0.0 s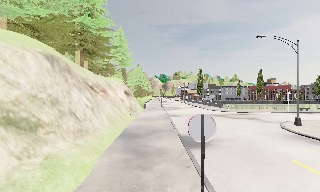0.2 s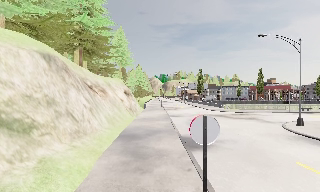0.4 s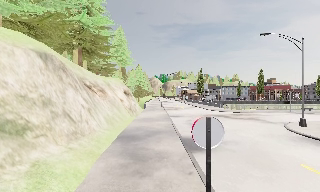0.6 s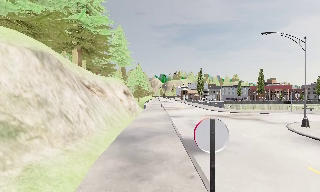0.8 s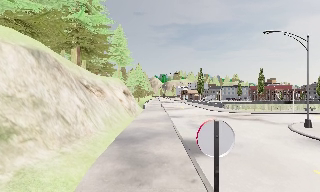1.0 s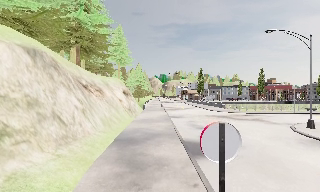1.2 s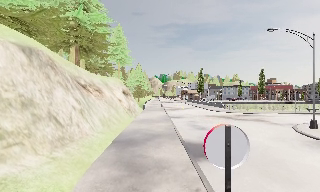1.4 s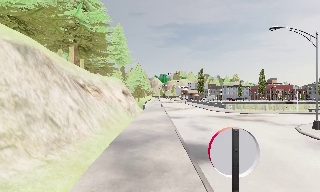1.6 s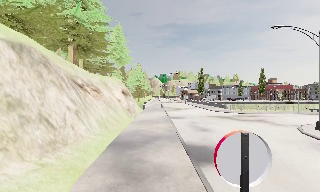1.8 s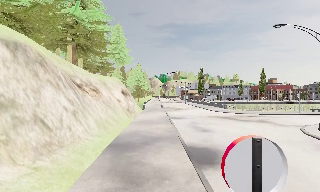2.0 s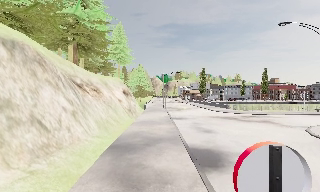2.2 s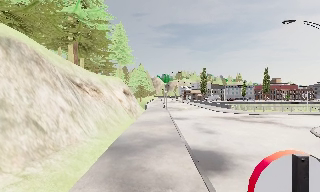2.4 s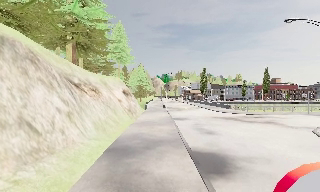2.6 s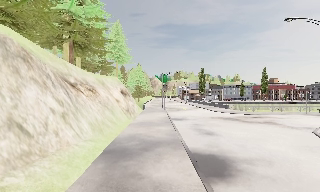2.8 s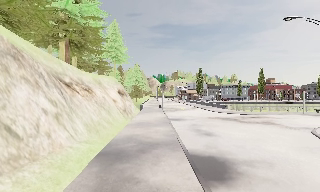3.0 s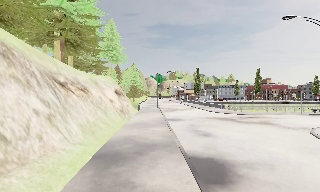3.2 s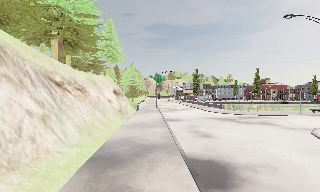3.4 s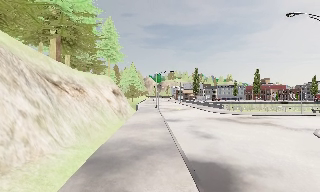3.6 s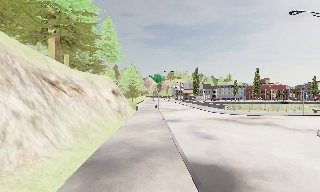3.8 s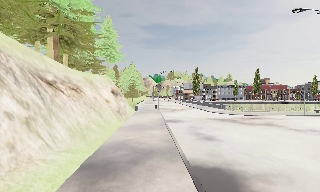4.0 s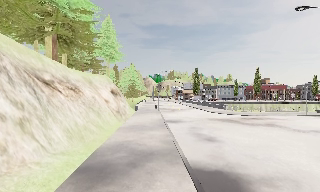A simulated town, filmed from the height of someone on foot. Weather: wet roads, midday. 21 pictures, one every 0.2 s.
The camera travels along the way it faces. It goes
forward.
0.0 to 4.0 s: The camera travels forward, about 4.5 m, so what stands in front looms larger.
The film runs forward here.
